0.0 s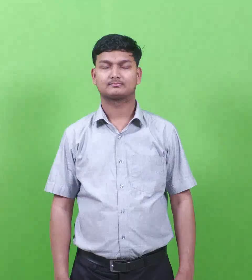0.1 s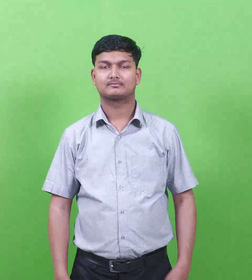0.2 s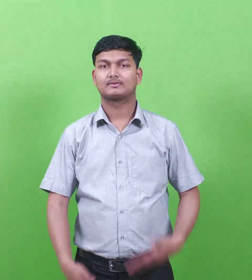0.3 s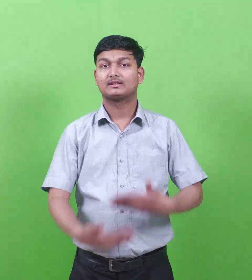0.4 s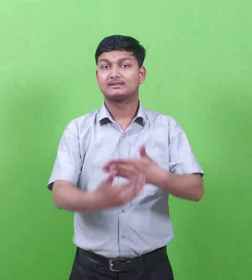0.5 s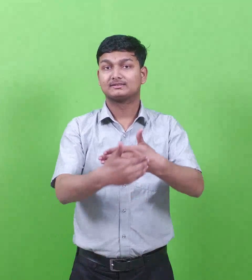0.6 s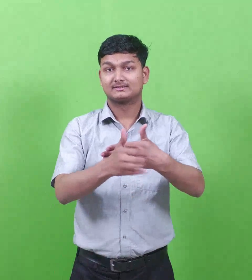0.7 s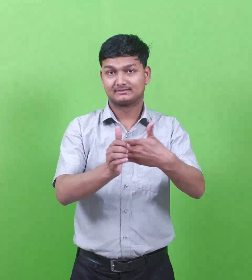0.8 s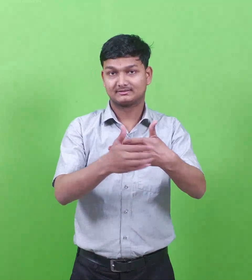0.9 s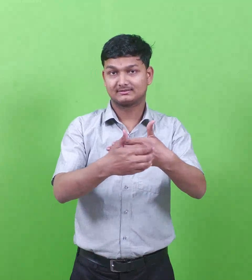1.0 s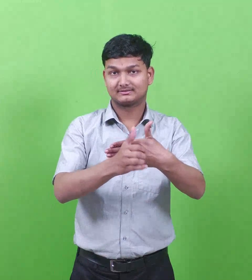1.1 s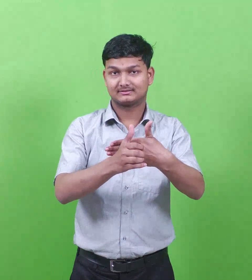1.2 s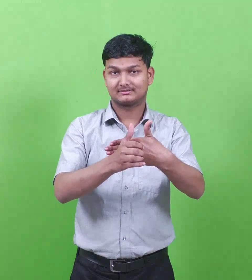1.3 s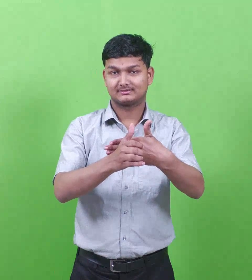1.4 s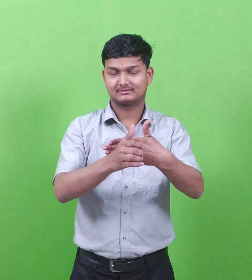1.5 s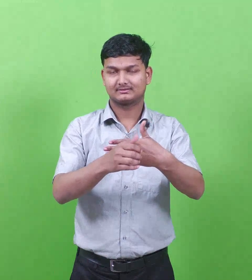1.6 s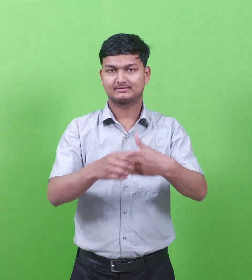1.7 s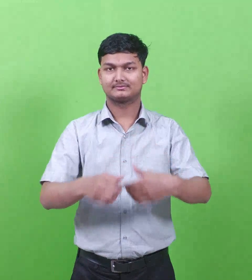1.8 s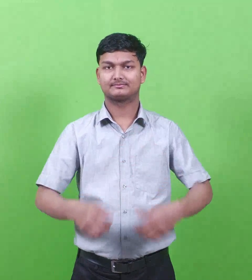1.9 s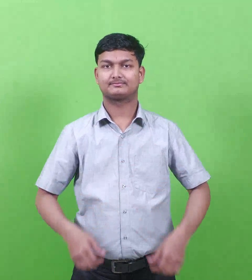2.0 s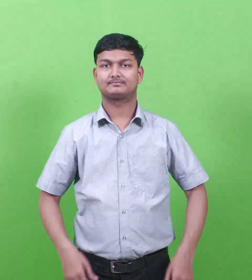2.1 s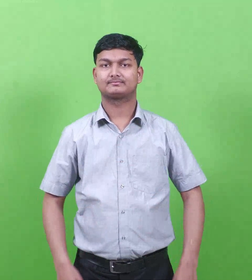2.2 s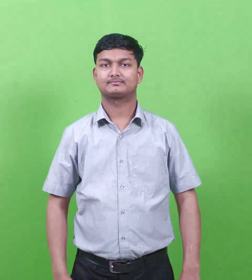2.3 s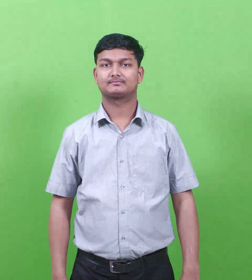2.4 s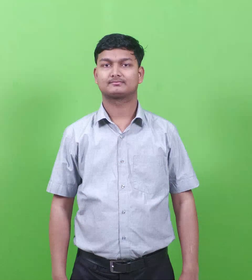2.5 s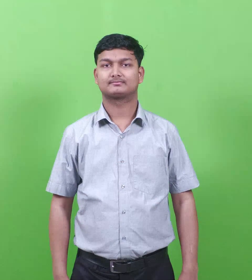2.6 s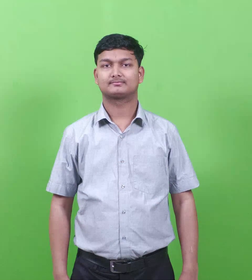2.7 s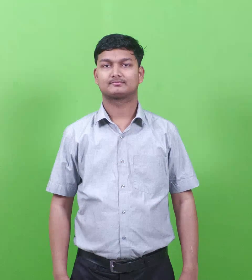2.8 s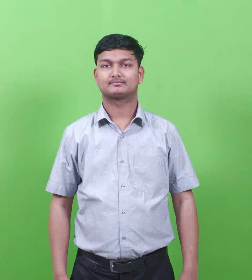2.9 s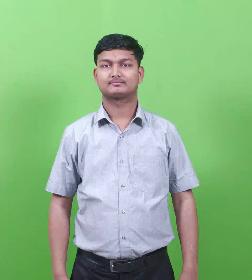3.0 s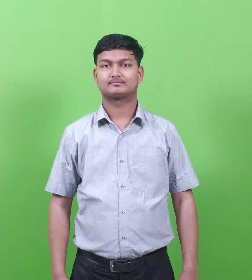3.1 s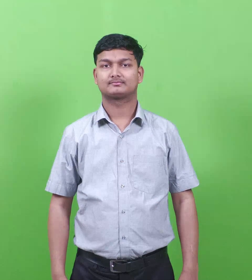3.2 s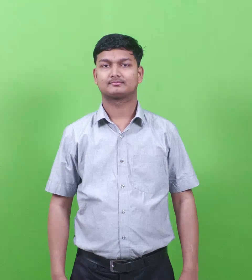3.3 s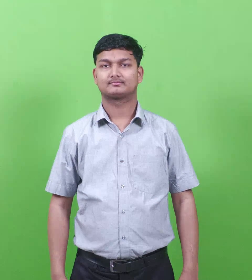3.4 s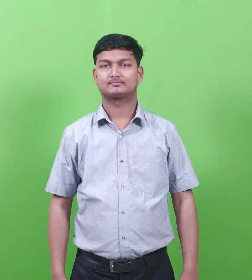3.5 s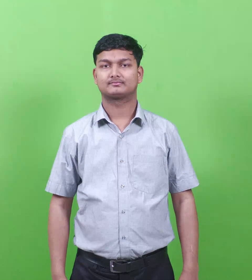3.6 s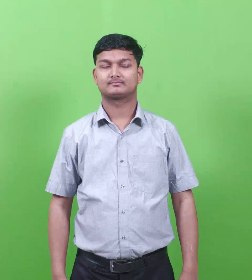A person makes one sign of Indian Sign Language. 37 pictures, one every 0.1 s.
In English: tychius
